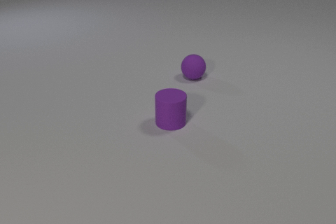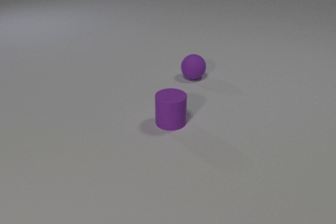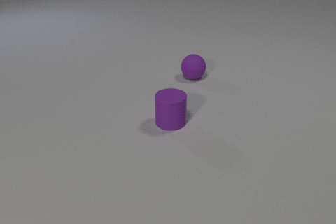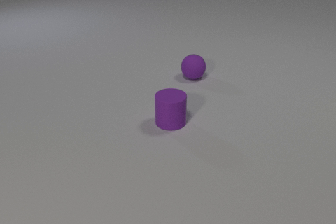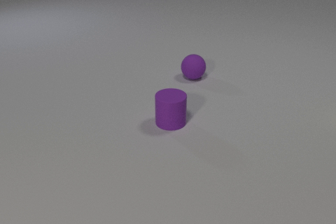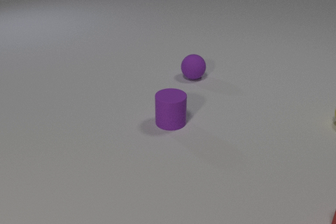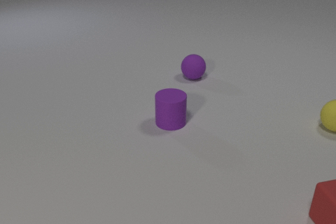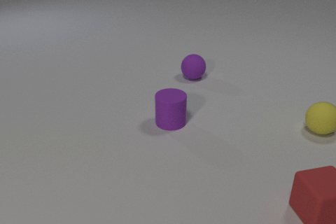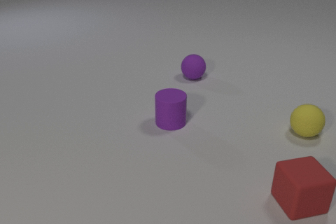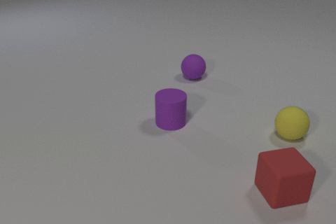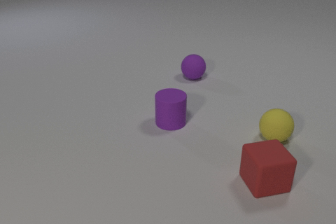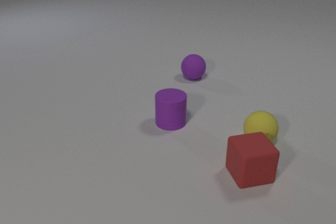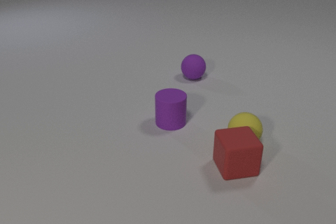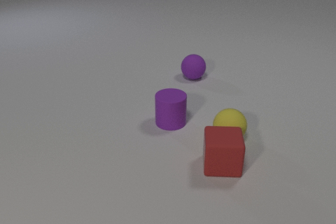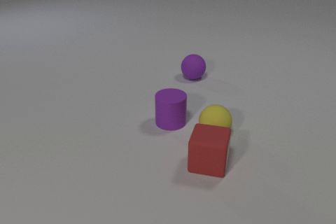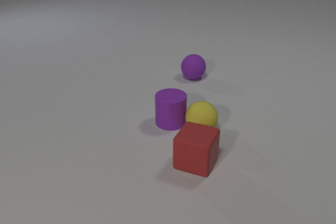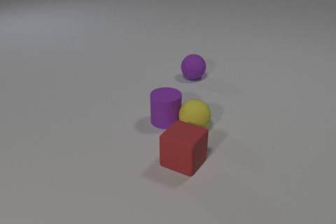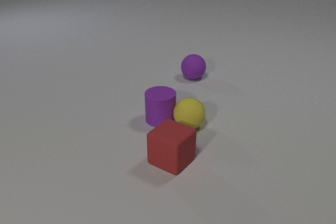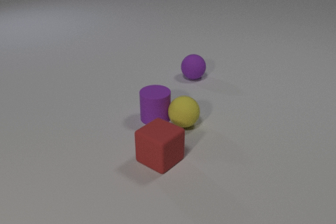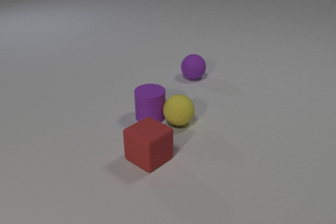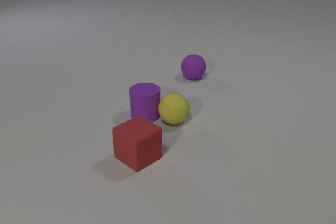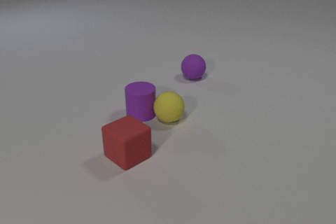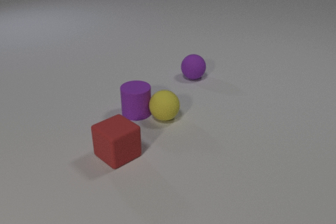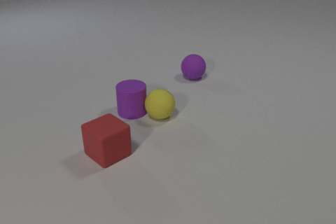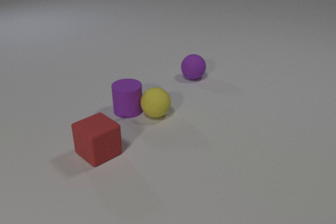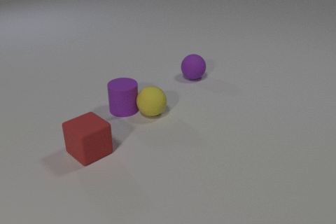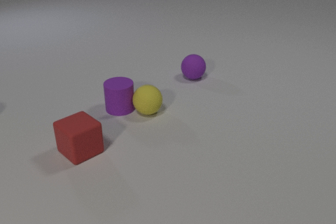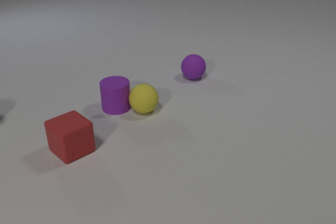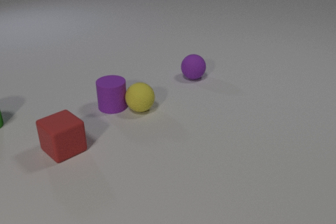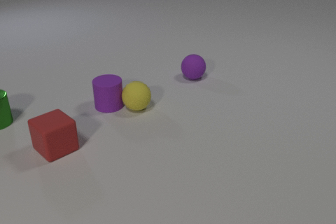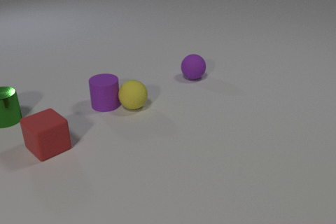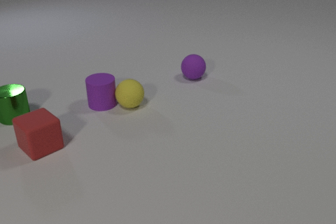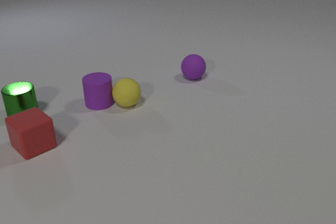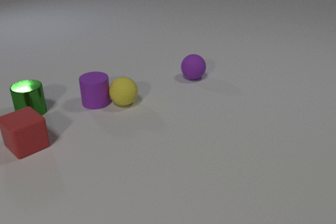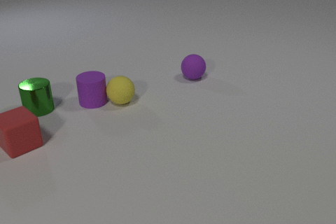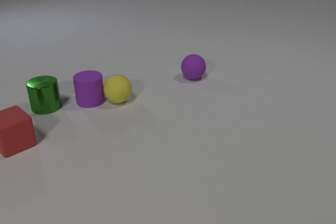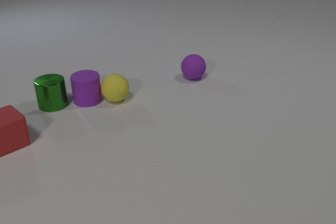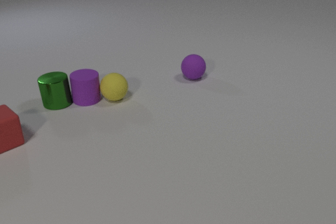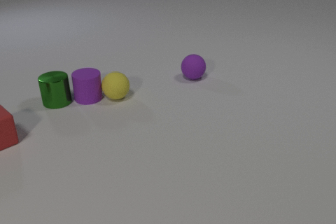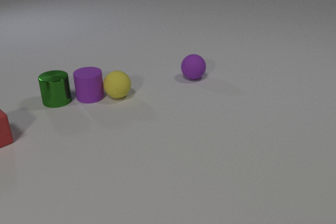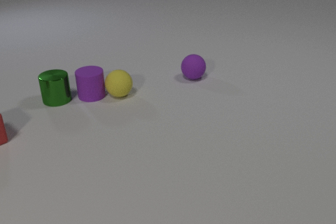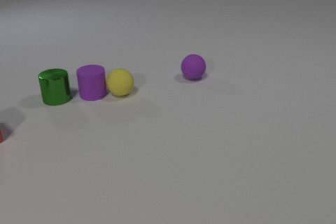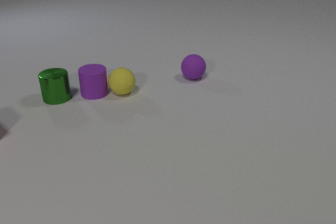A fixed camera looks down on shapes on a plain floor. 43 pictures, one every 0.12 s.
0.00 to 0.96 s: The yellow rubber sphere comes in at the right edge, rolls to the left and toward the camera. The red rubber cube comes in at the right edge, slides to the left and away from the camera.
0.96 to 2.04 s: The yellow rubber sphere rolls to the left. The red rubber cube slides to the left, spins clockwise seen from above by about 45 degrees, its near face sliding to the left. The purple rubber cylinder slides to the left. The yellow rubber sphere and the red rubber cube collide. The yellow rubber sphere and the purple rubber cylinder collide.
2.04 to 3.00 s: The yellow rubber sphere rolls to the left and away from the camera. The red rubber cube slides to the left. The purple rubber cylinder slides to the left and away from the camera.
3.00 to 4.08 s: The yellow rubber sphere rolls to the left and away from the camera. The red rubber cube slides to the left and away from the camera. The purple rubber cylinder slides to the left and away from the camera. The green metal cylinder comes in at the left edge, slides to the right.
4.08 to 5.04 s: The yellow rubber sphere rolls away from the camera. The red rubber cube slides to the left and away from the camera, leaves at the left edge. The purple rubber cylinder slides away from the camera. The green metal cylinder slides away from the camera and to the right. The purple rubber cylinder and the green metal cylinder collide.
How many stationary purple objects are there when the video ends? 1.
Are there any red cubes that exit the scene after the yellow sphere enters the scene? yes.
What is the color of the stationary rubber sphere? purple.
